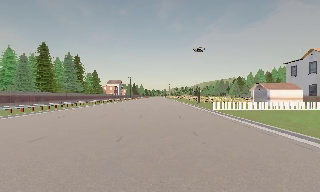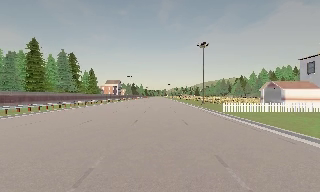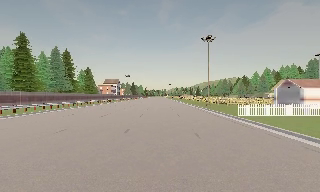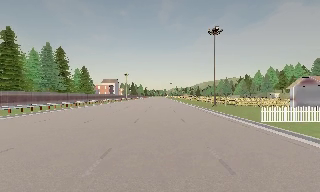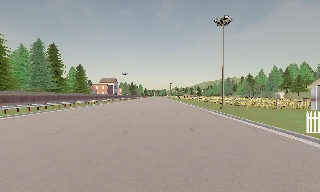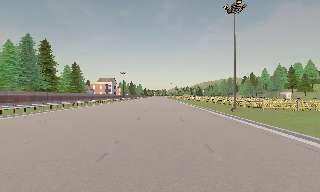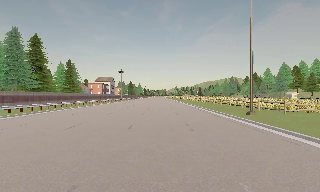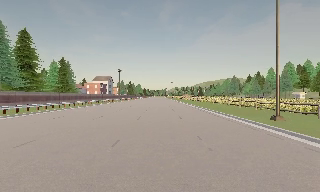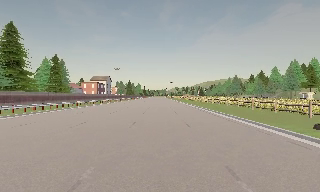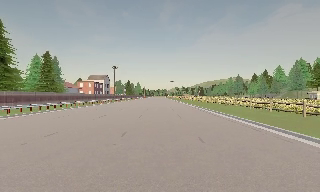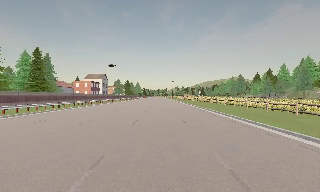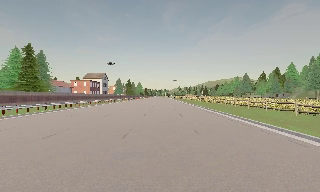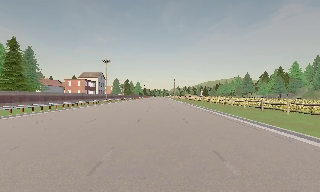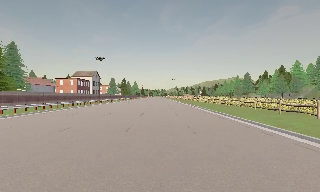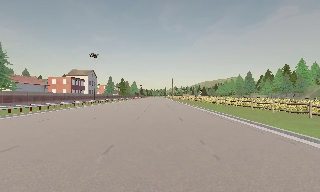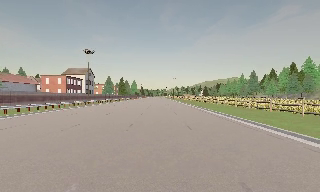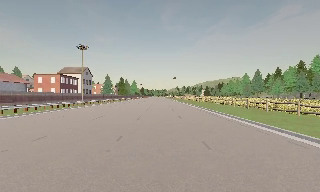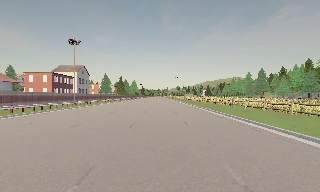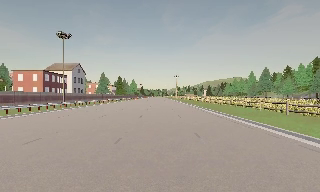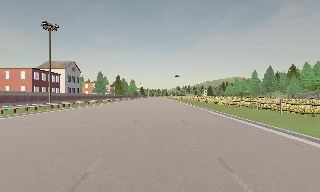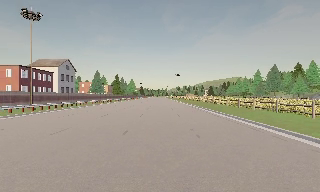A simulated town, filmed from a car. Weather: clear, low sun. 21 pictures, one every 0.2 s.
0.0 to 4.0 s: The camera travels forward, about 65 m, so what stands in front looms larger.
The film runs forward here.
